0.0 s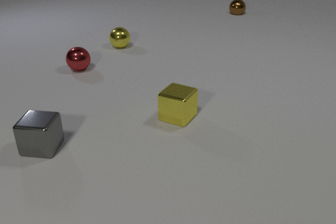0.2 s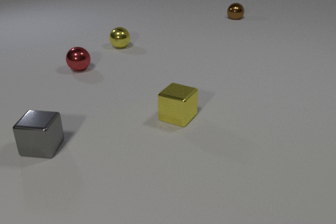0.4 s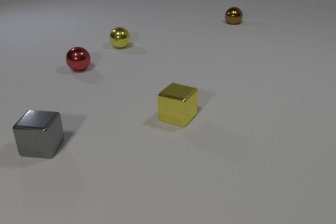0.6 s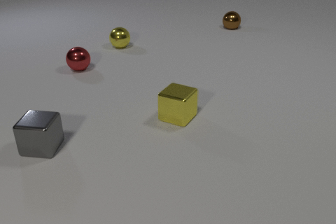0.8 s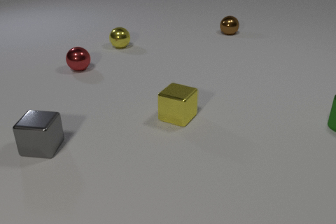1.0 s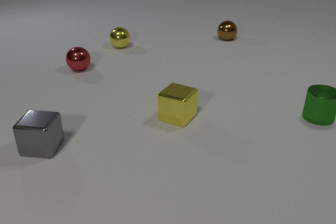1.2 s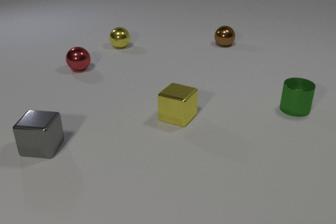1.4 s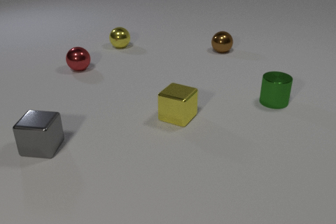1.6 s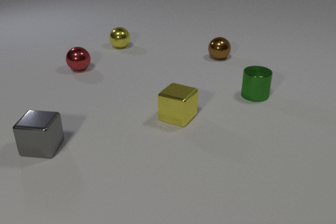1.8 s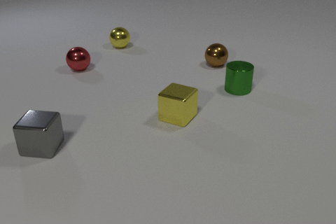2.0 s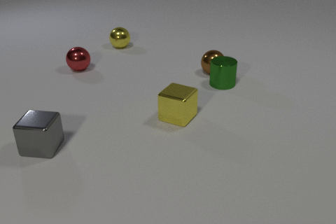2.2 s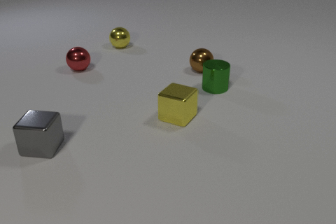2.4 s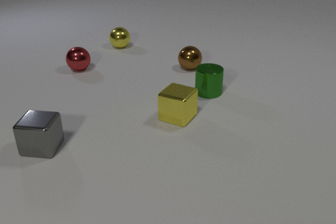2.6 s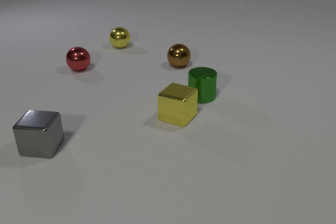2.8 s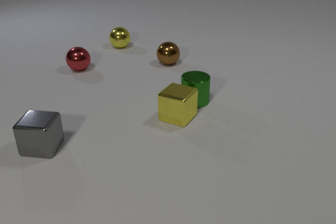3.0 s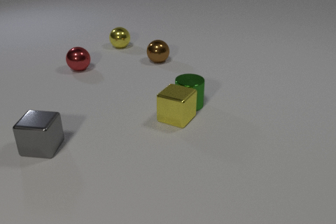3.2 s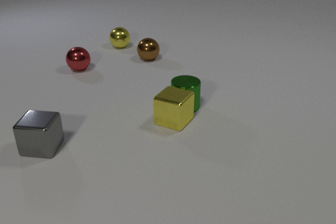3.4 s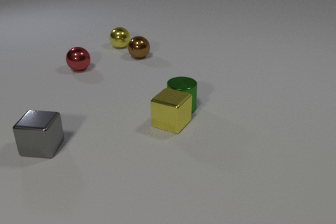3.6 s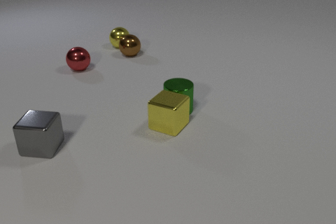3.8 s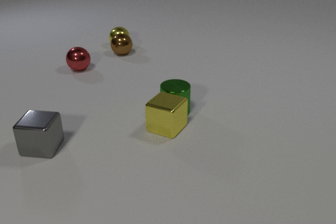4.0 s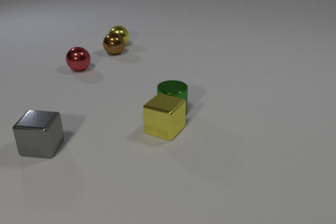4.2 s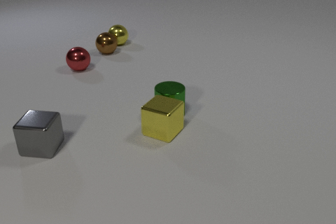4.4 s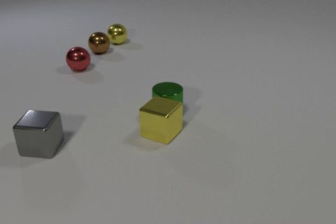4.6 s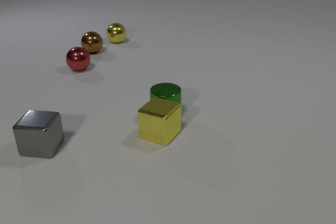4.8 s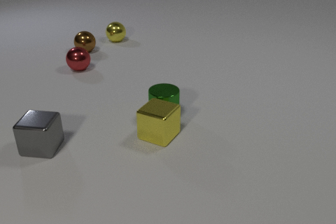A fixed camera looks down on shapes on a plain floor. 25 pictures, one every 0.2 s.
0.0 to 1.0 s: The green metal cylinder comes in at the right edge, slides to the left. The brown metal sphere rolls toward the camera.
1.0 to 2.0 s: The green metal cylinder slides to the left and away from the camera. The brown metal sphere rolls toward the camera. The green metal cylinder and the brown metal sphere collide.
2.0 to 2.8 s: The green metal cylinder slides toward the camera and to the left. The brown metal sphere rolls to the left and away from the camera.
2.8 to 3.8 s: The green metal cylinder slides toward the camera and to the left. The brown metal sphere rolls to the left and away from the camera. The yellow metal cube slides toward the camera and to the left. The green metal cylinder and the yellow metal cube collide. The brown metal sphere and the yellow metal sphere collide.
3.8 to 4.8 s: The green metal cylinder slides to the left and toward the camera. The brown metal sphere rolls to the left. The yellow metal cube slides toward the camera and to the left. The yellow metal sphere rolls away from the camera.
How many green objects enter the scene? 1.
What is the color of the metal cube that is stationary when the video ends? gray.
What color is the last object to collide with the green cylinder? yellow.
